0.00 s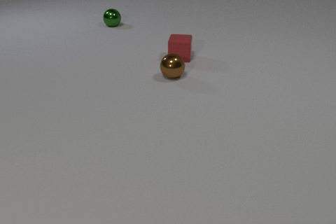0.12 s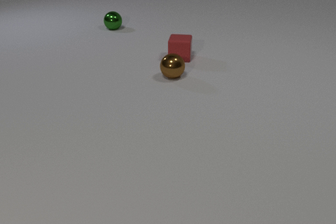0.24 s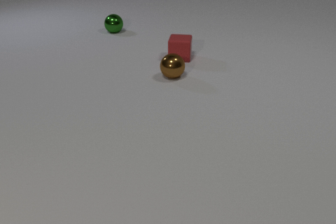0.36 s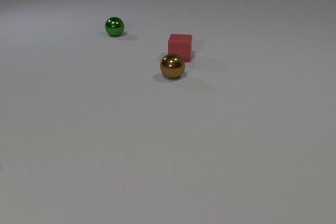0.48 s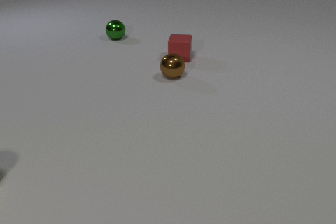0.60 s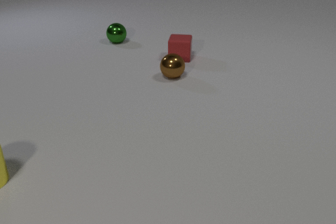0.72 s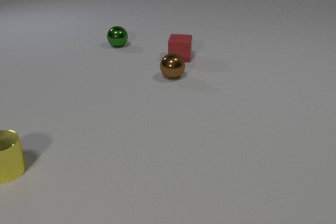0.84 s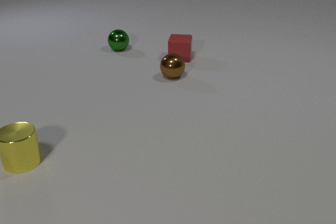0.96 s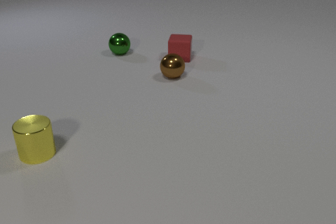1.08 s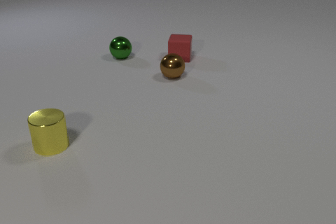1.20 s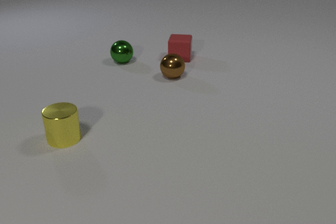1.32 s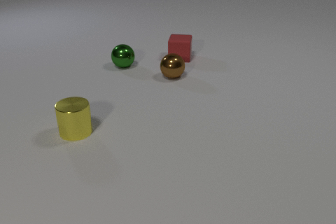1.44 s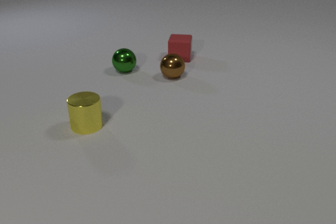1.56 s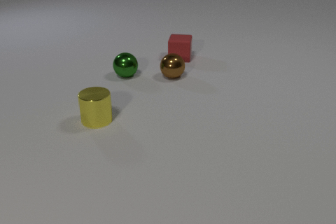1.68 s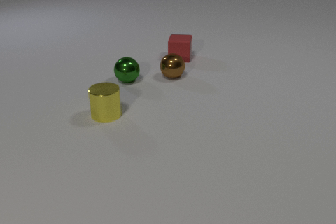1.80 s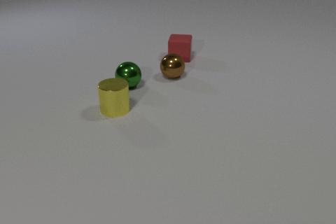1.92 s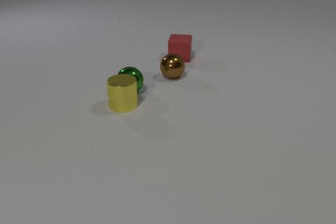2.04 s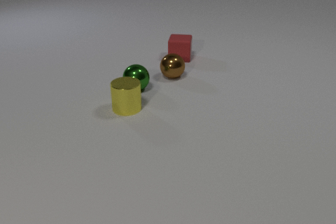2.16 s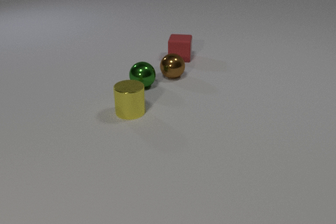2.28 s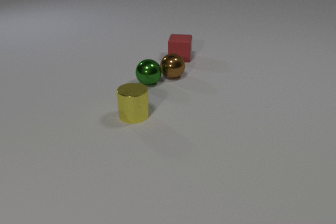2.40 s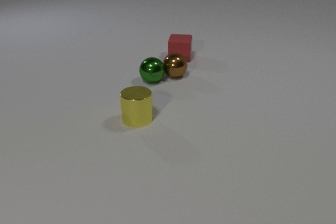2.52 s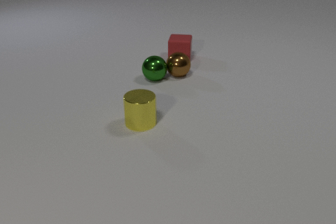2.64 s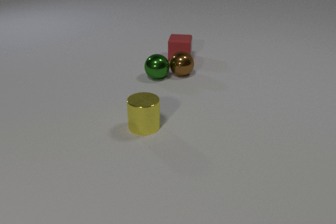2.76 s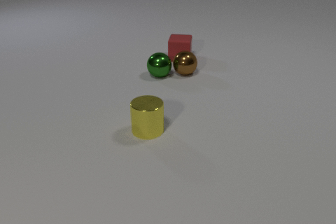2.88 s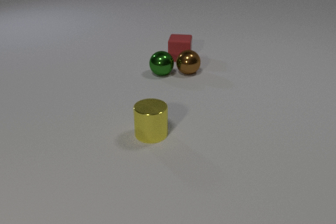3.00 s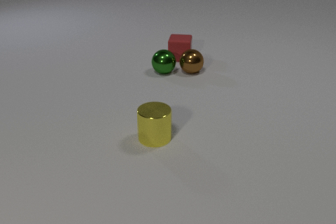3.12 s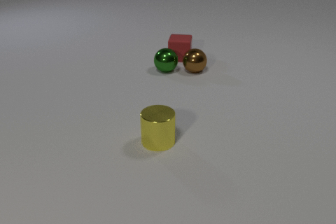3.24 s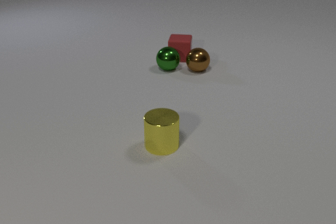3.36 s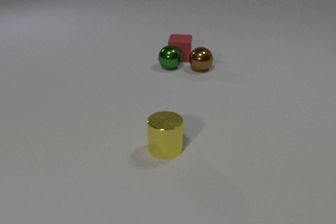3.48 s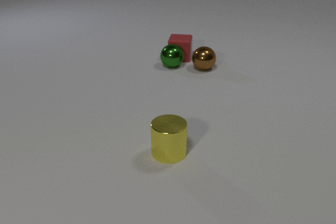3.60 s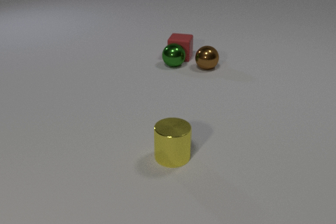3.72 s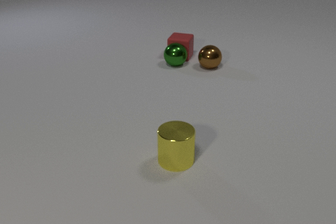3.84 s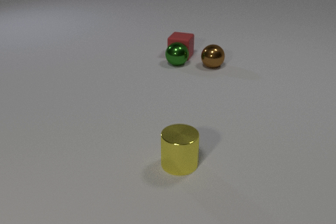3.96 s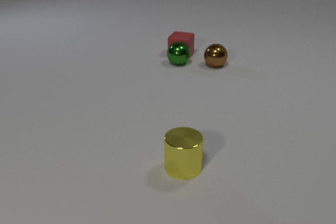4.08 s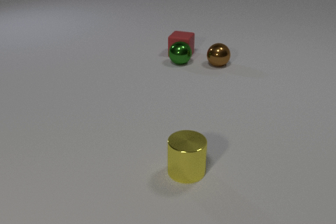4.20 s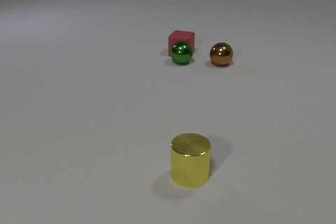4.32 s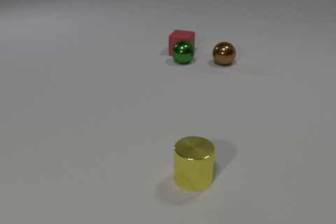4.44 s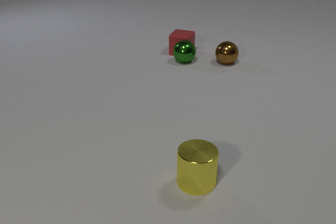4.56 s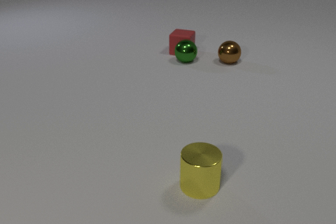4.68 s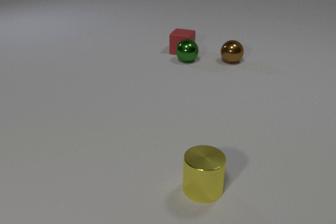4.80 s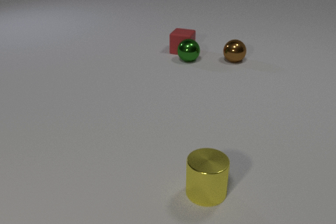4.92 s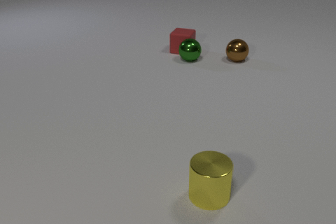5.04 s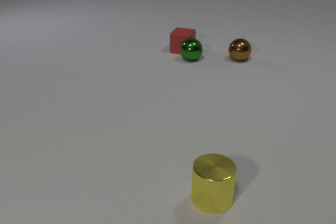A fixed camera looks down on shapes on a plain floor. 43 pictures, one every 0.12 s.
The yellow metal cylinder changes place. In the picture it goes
to the right.
0.00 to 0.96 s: The yellow metal cylinder comes in at the left edge, slides to the right and away from the camera. The green metal sphere rolls toward the camera.
0.96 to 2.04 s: The yellow metal cylinder slides to the right and away from the camera. The green metal sphere rolls toward the camera. The yellow metal cylinder and the green metal sphere collide.
2.04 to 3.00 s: The yellow metal cylinder slides toward the camera and to the right. The green metal sphere rolls away from the camera and to the right. The brown metal sphere rolls to the right and away from the camera. The green metal sphere and the brown metal sphere collide.
3.00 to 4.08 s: The yellow metal cylinder slides toward the camera and to the right. The green metal sphere rolls away from the camera and to the right. The brown metal sphere rolls to the right and away from the camera. The red rubber cube slides away from the camera. The green metal sphere and the red rubber cube collide.
4.08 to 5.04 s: The yellow metal cylinder slides toward the camera and to the right. The green metal sphere rolls to the right and away from the camera. The brown metal sphere rolls to the right and away from the camera. The red rubber cube slides away from the camera.
What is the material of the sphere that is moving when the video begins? metal.
How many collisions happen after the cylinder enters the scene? 3.
What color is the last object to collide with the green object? red.
